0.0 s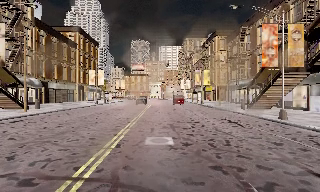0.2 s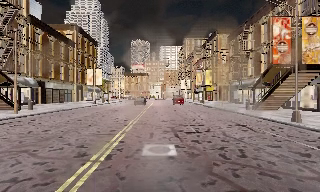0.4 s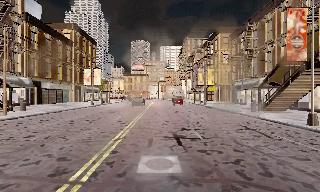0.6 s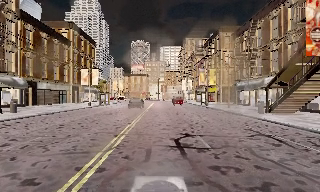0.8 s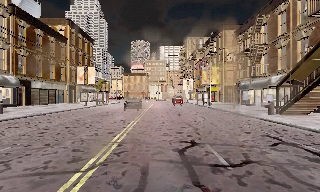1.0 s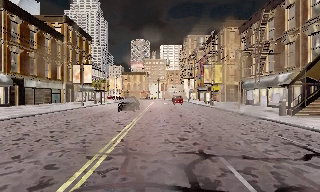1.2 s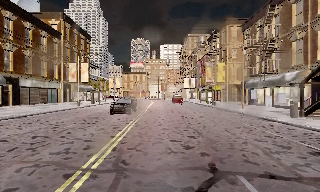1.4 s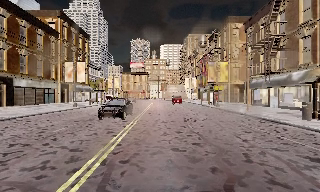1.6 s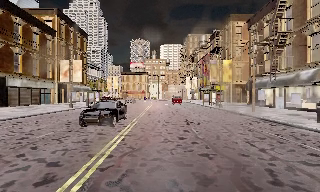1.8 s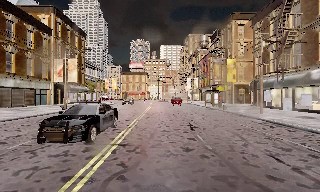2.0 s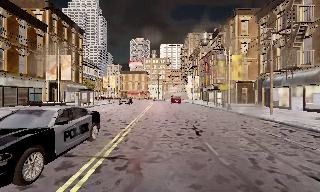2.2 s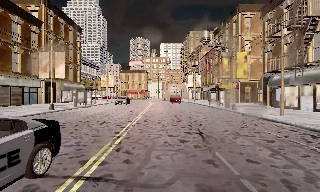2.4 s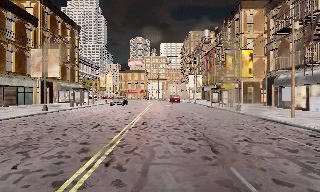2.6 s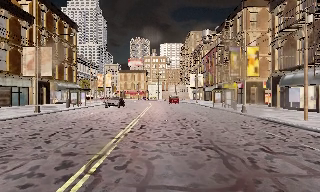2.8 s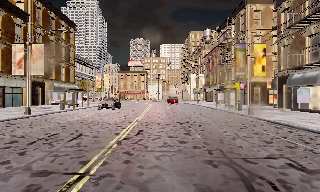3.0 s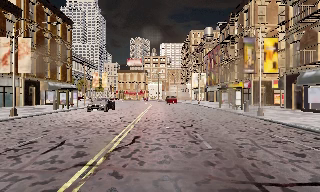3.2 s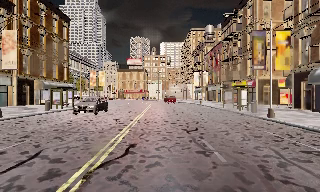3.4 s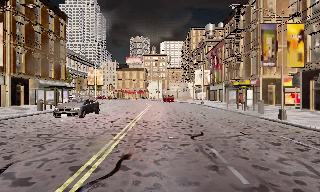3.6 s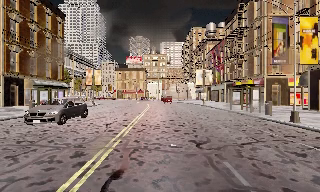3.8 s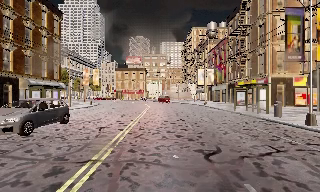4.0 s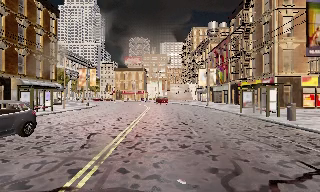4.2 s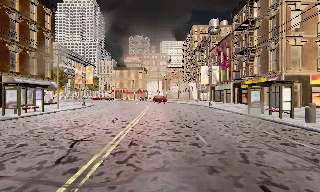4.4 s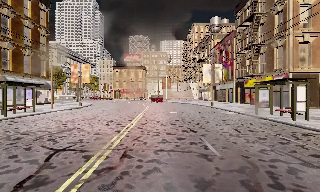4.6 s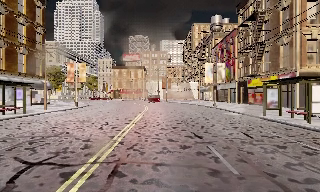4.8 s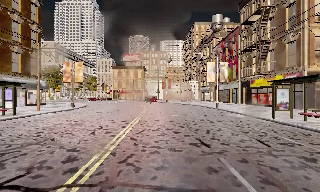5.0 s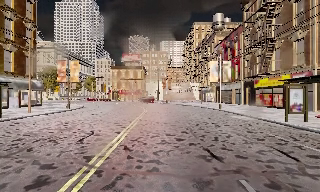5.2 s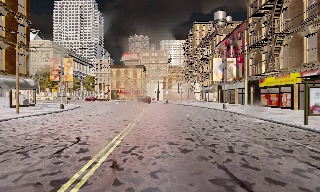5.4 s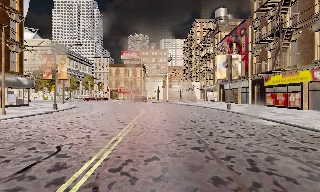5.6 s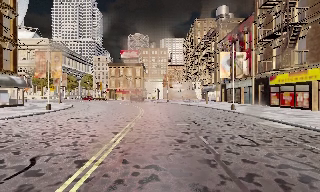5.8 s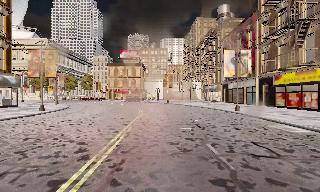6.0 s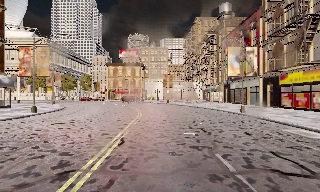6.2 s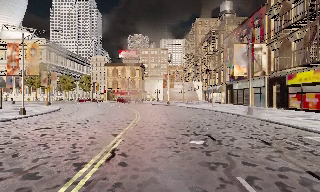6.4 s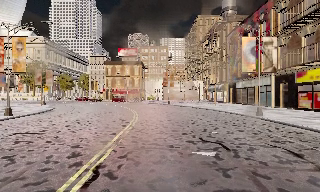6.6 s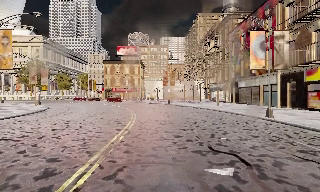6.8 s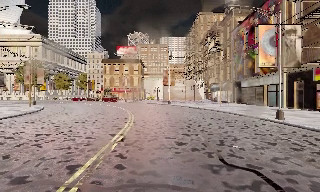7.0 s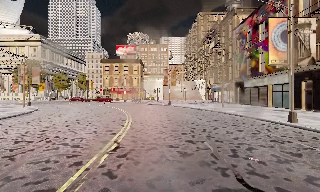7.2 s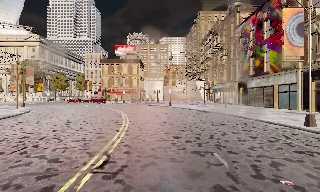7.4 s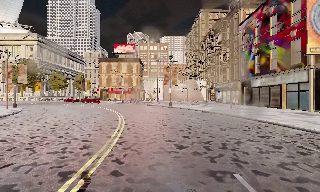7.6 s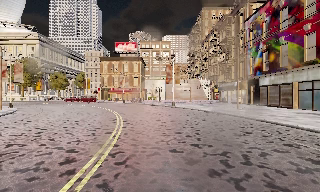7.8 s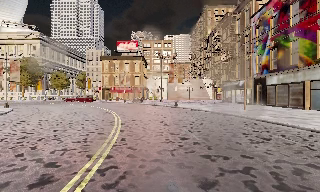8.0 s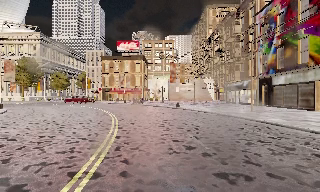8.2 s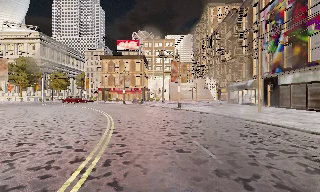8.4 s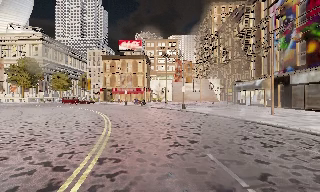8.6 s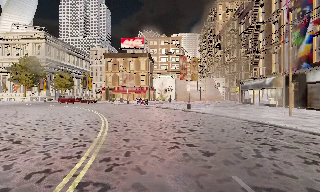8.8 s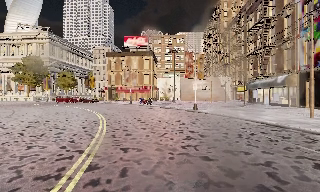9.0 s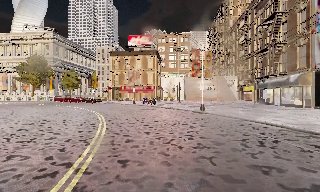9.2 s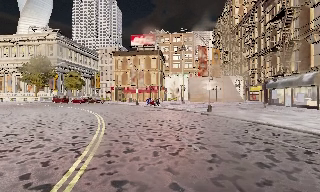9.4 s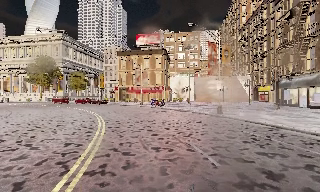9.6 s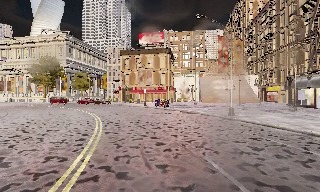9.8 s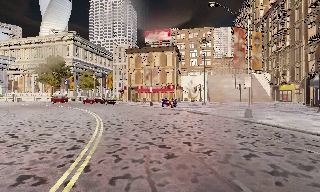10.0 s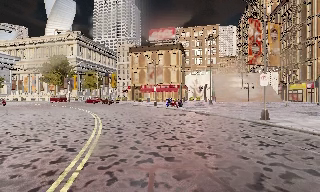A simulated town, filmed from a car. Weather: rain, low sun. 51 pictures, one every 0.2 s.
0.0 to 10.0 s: The camera pans to its left, which is counterclockwise from overhead, by about 15 degrees. It travels forward, about 60 m, so what stands in front looms larger.
The film runs forward here.
